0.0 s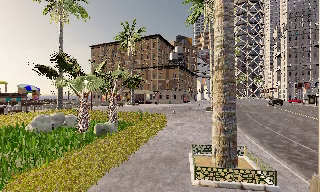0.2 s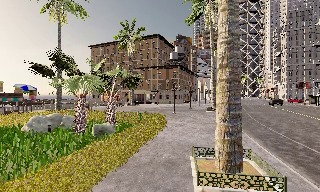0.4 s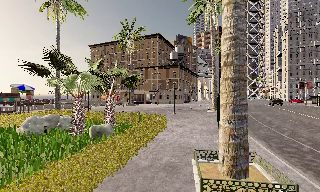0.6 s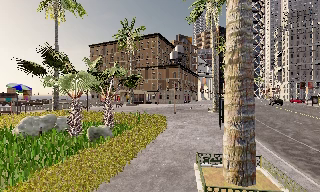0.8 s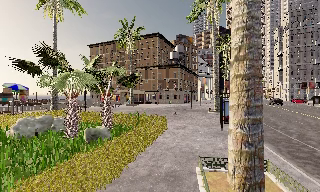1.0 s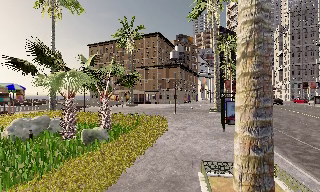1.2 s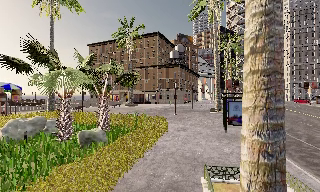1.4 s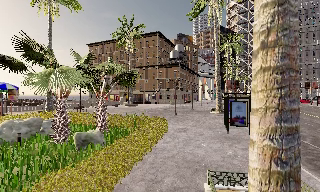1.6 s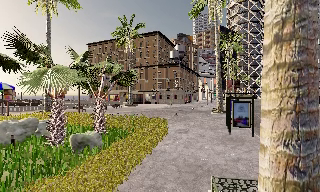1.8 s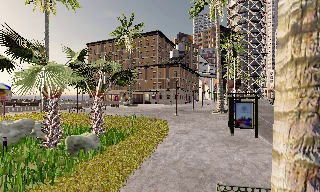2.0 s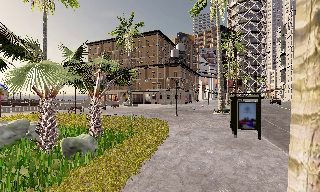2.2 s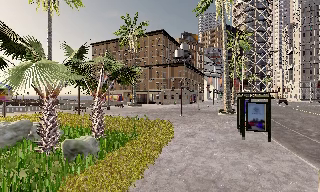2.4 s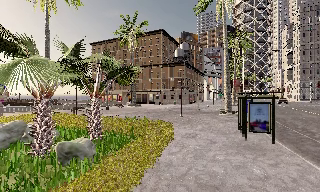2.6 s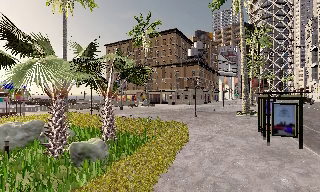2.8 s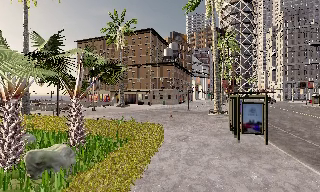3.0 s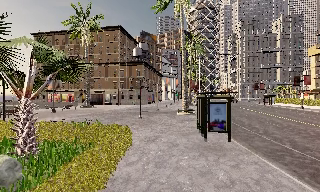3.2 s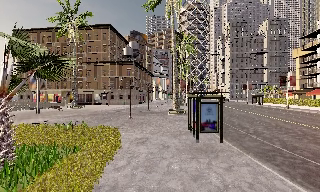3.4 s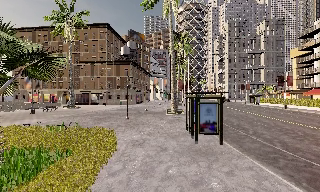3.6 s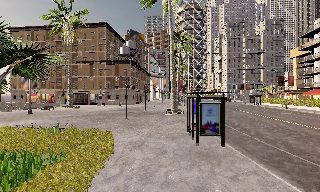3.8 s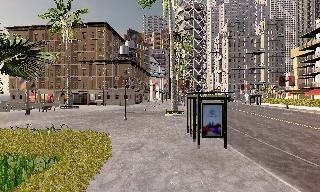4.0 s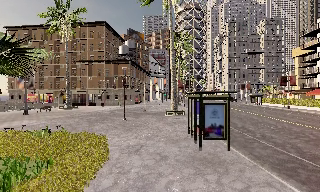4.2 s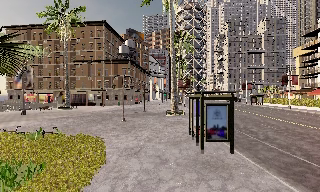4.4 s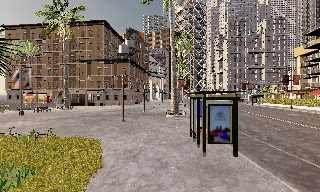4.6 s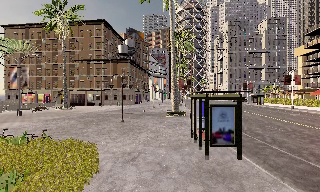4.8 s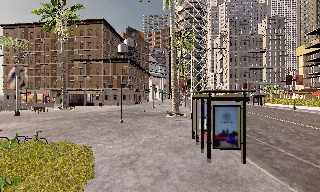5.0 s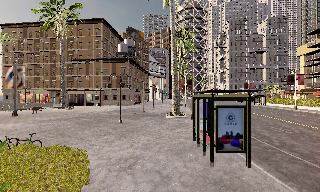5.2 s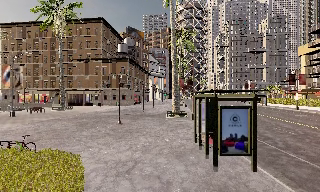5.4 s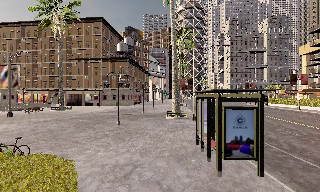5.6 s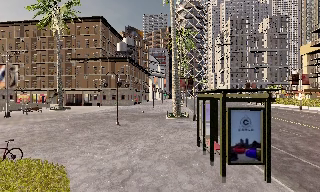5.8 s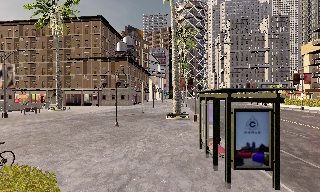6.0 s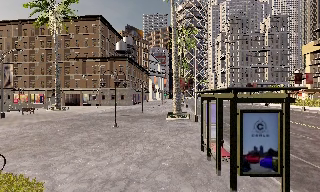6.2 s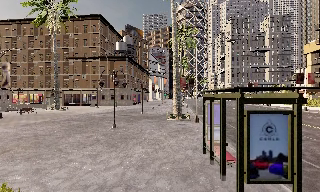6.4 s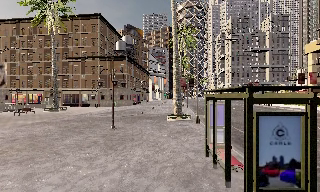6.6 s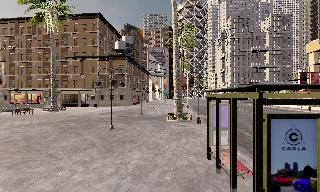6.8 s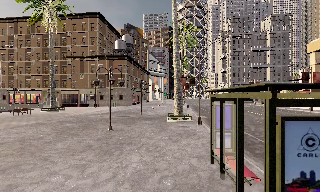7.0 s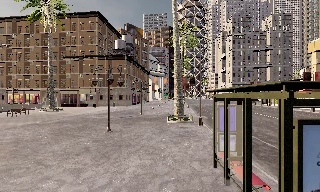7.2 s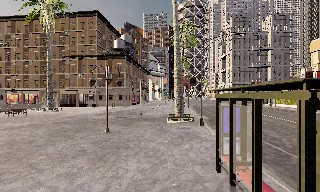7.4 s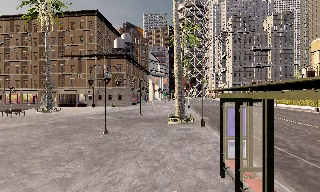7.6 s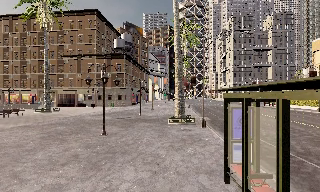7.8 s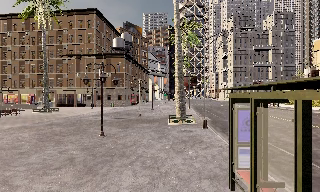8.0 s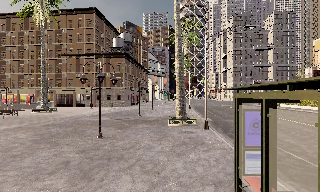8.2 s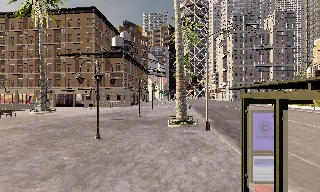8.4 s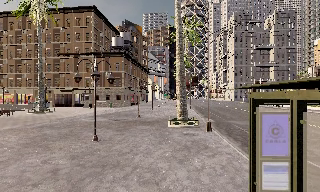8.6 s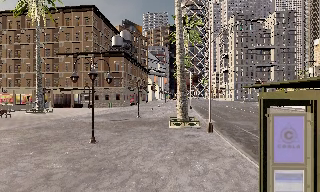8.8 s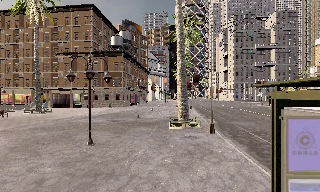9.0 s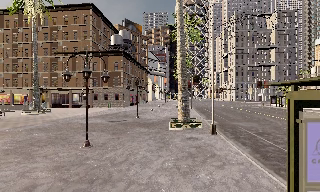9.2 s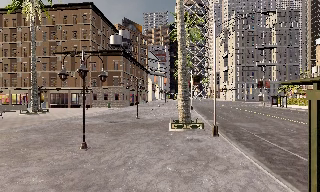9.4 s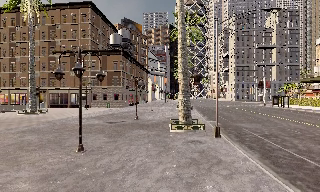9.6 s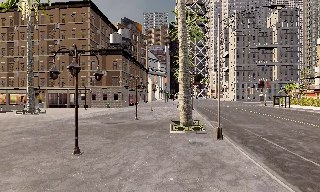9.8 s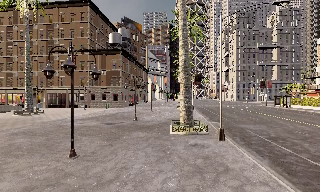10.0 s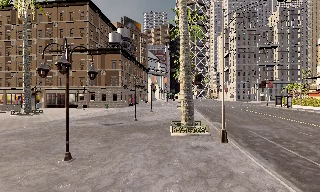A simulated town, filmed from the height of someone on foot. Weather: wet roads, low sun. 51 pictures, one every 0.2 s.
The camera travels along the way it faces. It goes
forward.
0.0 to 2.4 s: The camera travels forward, about 4 m, so what stands in front looms larger.
2.4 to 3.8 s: The camera swings to its right by about 20 degrees, and the scene slides to the left. It travels forward, about 2.5 m, so what stands in front looms larger.
3.8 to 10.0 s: The camera travels forward, about 10 m, so what stands in front looms larger.
The film runs forward here.
